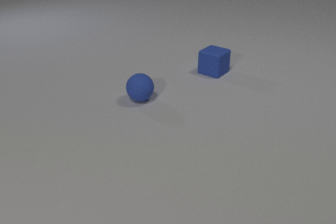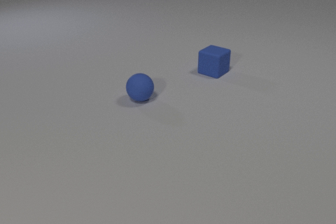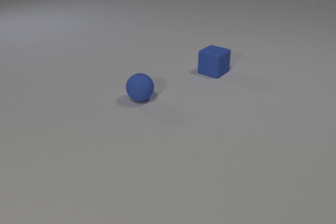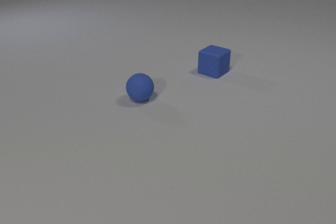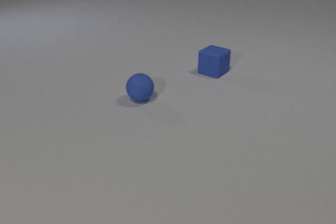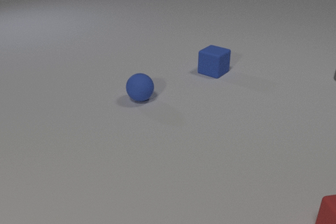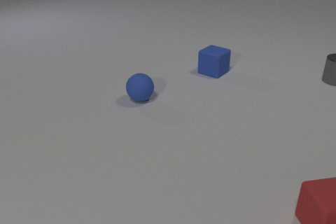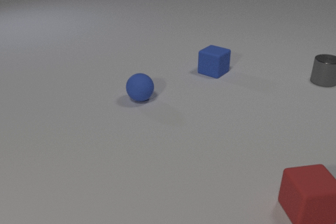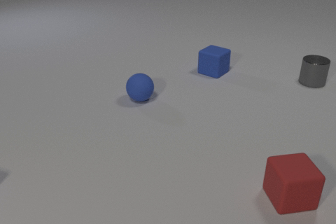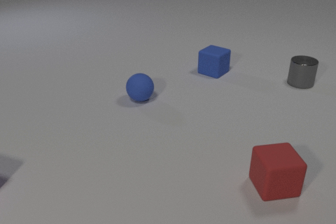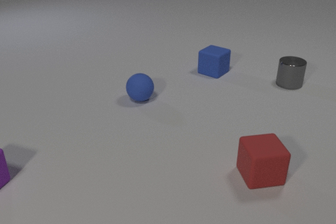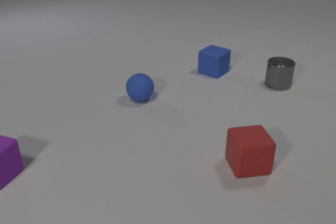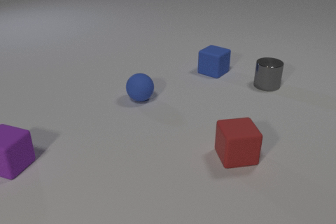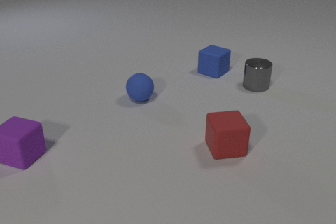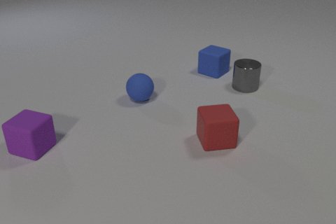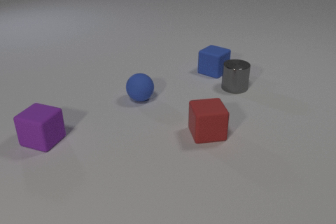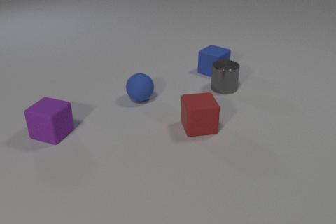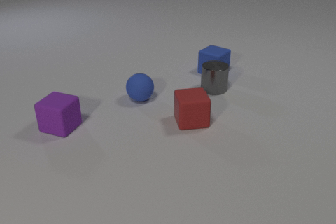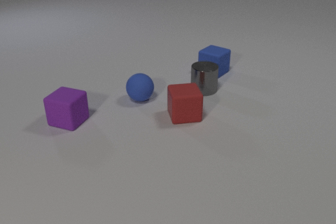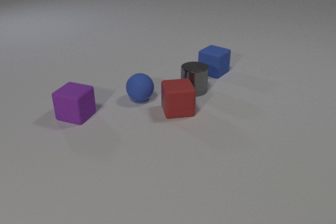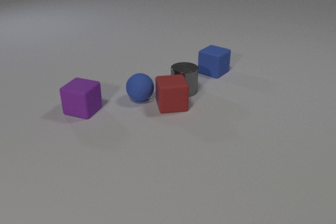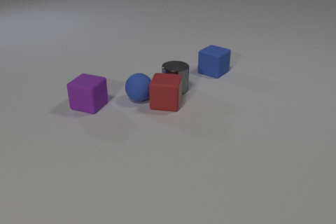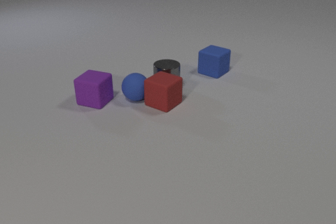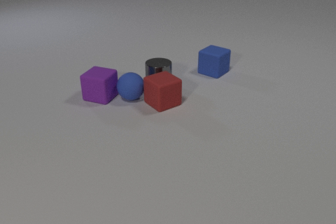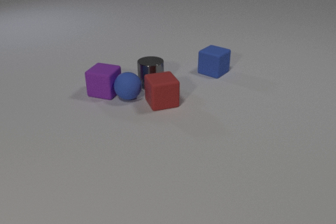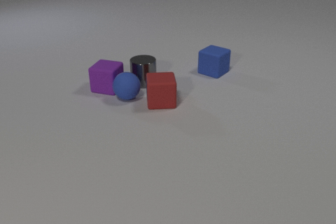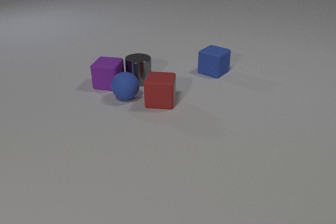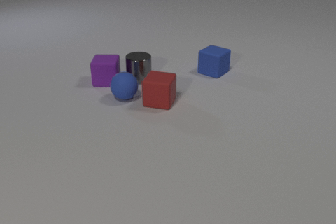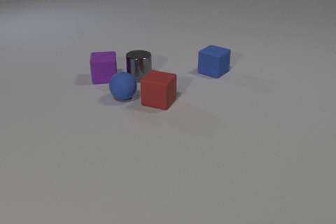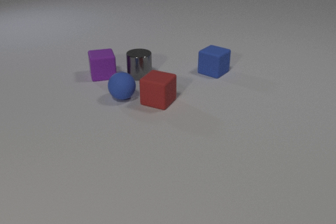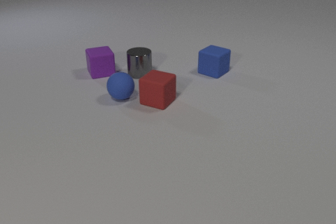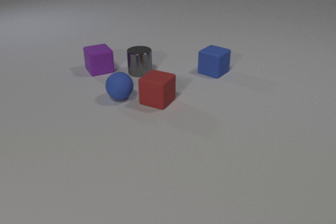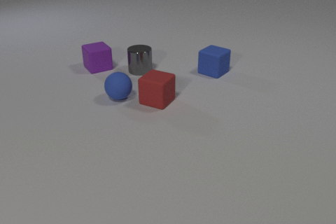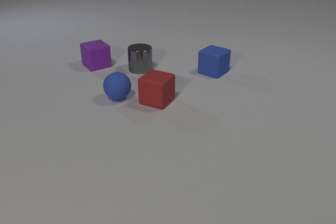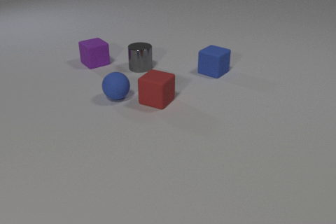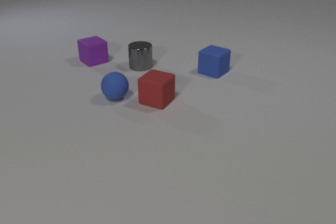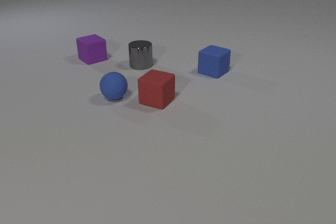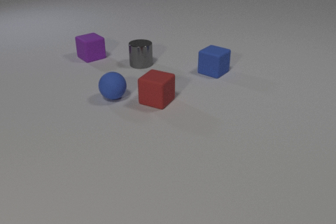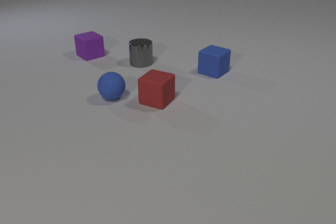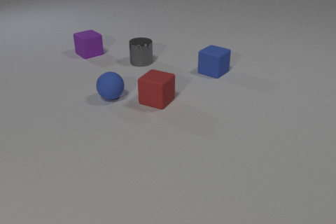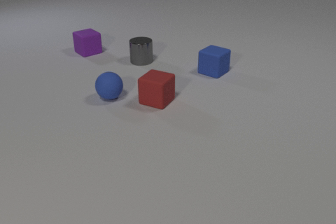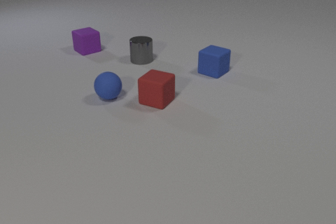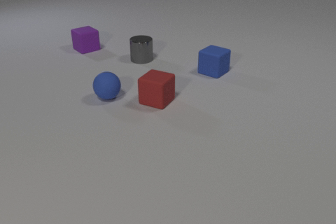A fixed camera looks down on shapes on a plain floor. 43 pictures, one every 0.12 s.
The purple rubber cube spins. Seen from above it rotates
counterclockwise.
The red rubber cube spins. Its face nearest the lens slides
to the left.
0.00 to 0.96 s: The red rubber cube comes in at the right edge, slides to the left and away from the camera. The gray metal cylinder comes in at the right edge, slides to the left and toward the camera.
0.96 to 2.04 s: The red rubber cube slides away from the camera and to the left. The gray metal cylinder slides to the left and toward the camera. The purple rubber cube comes in at the left edge, slides to the right and away from the camera.
2.04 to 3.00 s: The red rubber cube slides away from the camera and to the left, spins so that its near face slides to the left, clockwise seen from above. The gray metal cylinder slides to the left. The purple rubber cube slides away from the camera and to the right. The blue rubber sphere rolls to the left. The red rubber cube and the gray metal cylinder collide. The red rubber cube and the blue rubber sphere collide. The purple rubber cube and the blue rubber sphere collide.
3.00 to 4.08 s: The red rubber cube spins so that its near face slides to the left, clockwise seen from above. The gray metal cylinder slides away from the camera. The purple rubber cube slides away from the camera, spins so that its near face slides to the right, counterclockwise seen from above. The blue rubber sphere rolls to the left. The gray metal cylinder and the purple rubber cube collide.
4.08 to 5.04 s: The gray metal cylinder slides away from the camera. The purple rubber cube slides away from the camera. The blue rubber sphere rolls to the left.
What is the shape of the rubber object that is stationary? cube.
How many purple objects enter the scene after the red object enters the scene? 1.
What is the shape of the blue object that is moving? sphere.
